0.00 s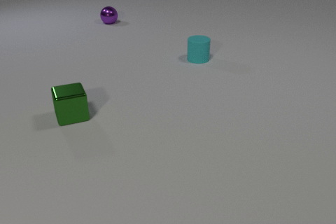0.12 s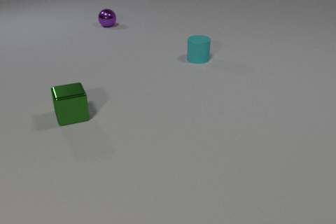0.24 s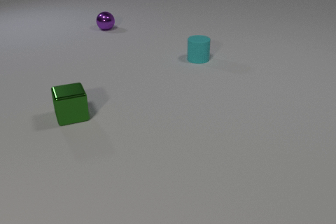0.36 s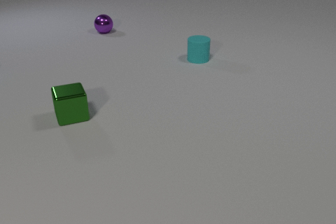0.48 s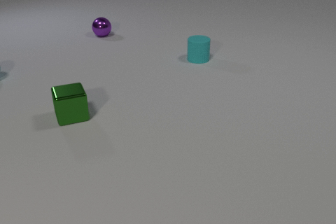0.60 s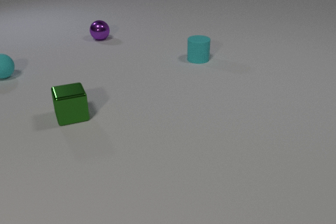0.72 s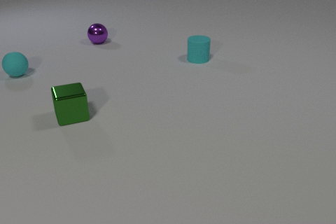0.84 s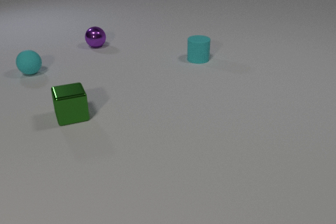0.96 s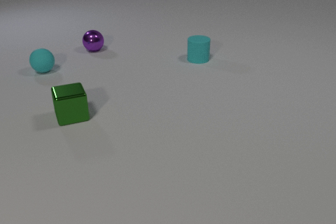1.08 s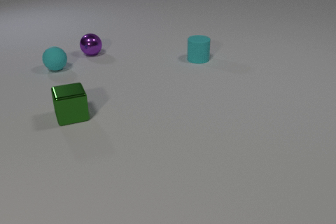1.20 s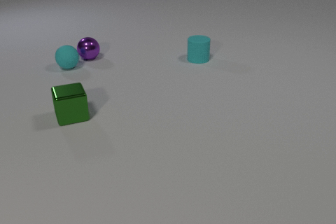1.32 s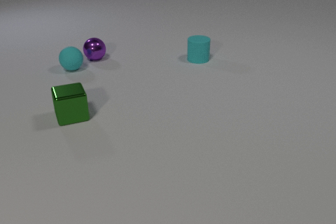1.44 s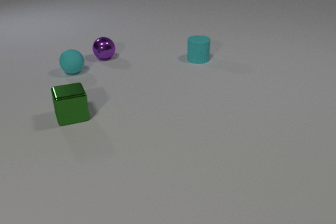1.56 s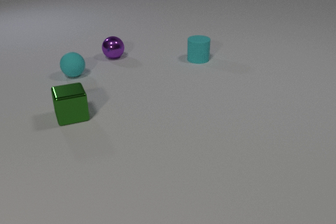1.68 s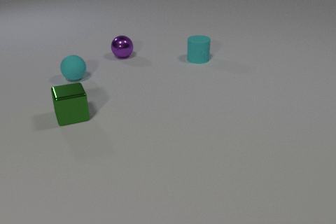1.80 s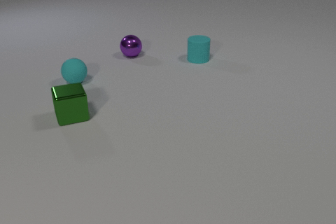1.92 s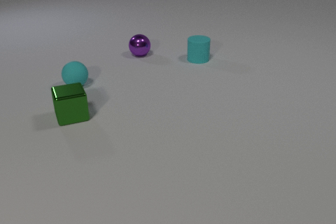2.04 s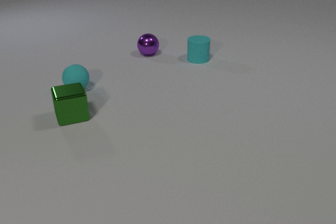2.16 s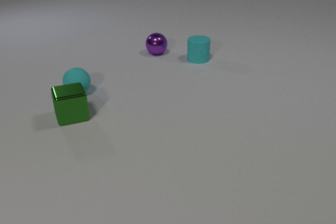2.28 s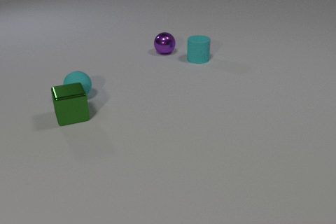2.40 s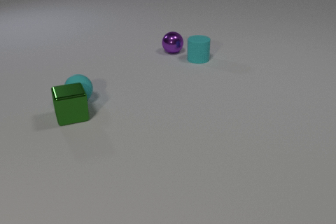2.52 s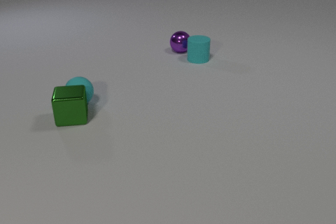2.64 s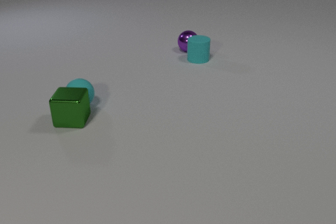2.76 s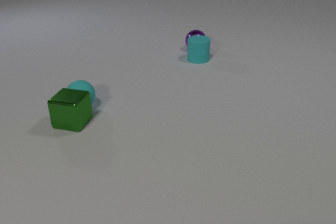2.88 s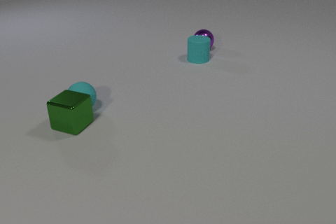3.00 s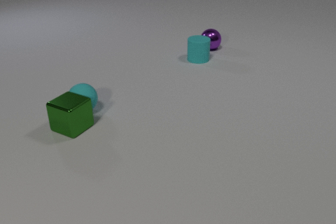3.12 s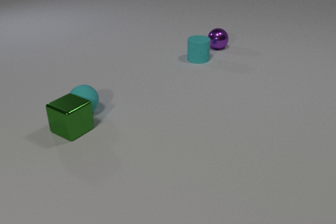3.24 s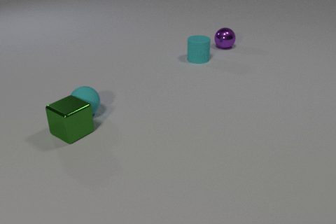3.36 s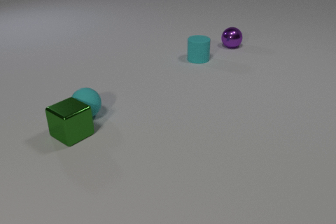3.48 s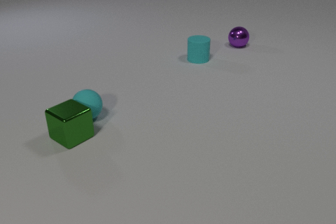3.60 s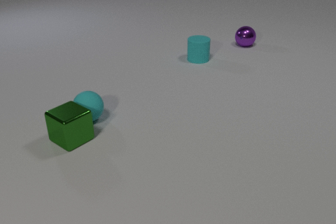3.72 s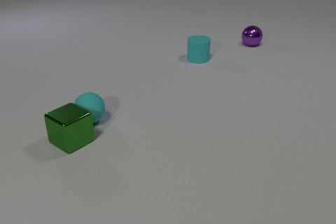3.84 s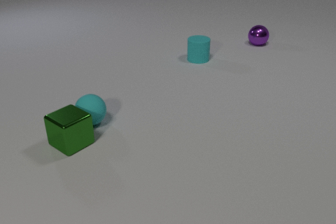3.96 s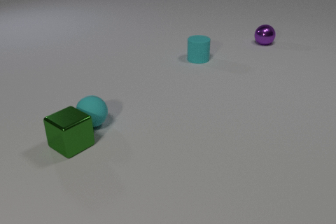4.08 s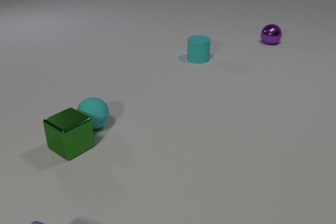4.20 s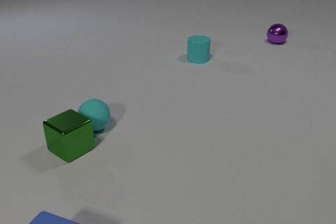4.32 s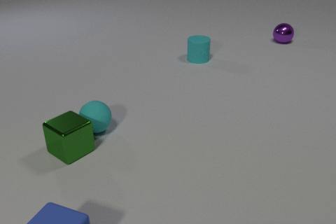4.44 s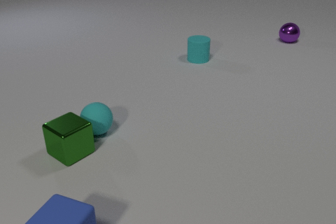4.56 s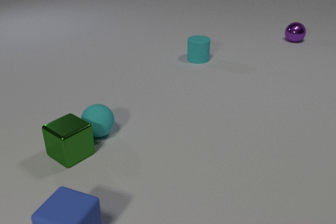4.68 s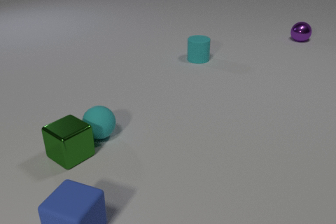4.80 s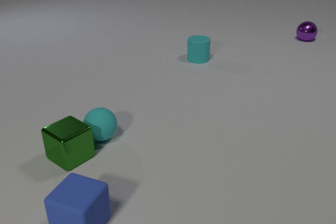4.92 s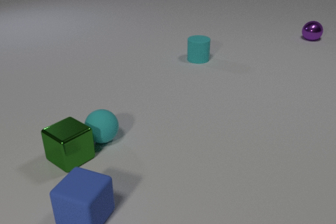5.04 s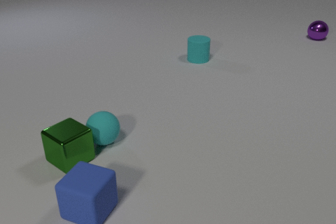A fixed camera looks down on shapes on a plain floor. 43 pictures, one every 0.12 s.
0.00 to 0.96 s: The cyan rubber sphere comes in at the left edge, rolls to the right. The purple metal sphere rolls toward the camera.
0.96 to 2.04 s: The cyan rubber sphere rolls toward the camera and to the right. The purple metal sphere rolls to the right. The cyan rubber sphere and the purple metal sphere collide.
2.04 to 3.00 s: The cyan rubber sphere rolls toward the camera. The purple metal sphere rolls to the right. The green metal cube slides toward the camera, spins clockwise seen from above by about 60 degrees, its near face sliding to the left. The cyan rubber sphere and the green metal cube collide.
3.00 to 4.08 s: The cyan rubber sphere rolls toward the camera. The purple metal sphere rolls to the right and away from the camera. The green metal cube slides toward the camera.
4.08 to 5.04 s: The cyan rubber sphere rolls toward the camera. The purple metal sphere rolls to the right and away from the camera. The green metal cube slides toward the camera. The blue rubber cube slides away from the camera and to the right.
How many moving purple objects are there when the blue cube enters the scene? 1.
How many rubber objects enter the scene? 2.
How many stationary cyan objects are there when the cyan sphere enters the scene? 1.
